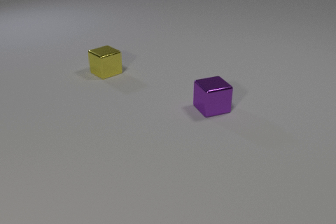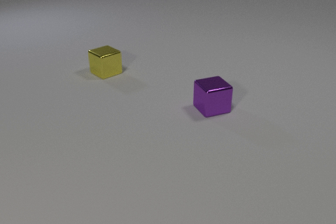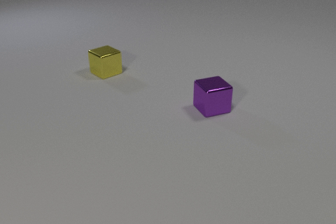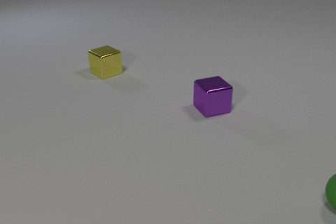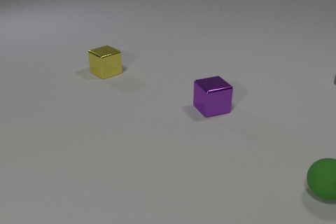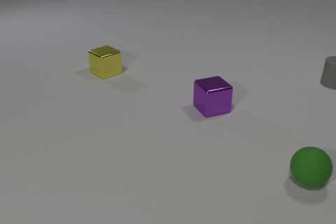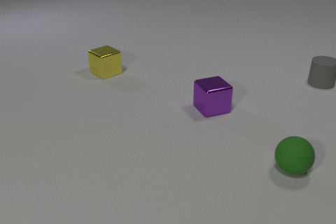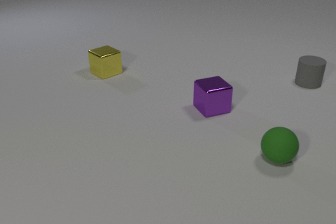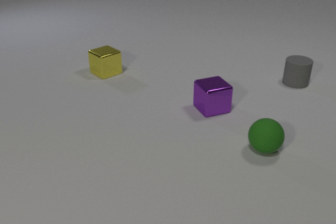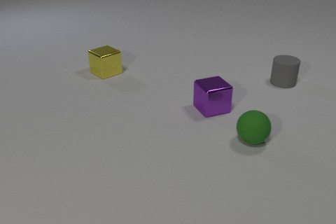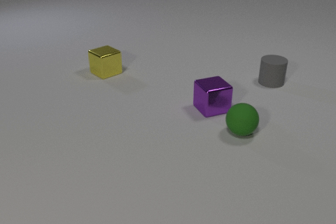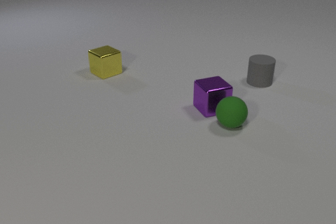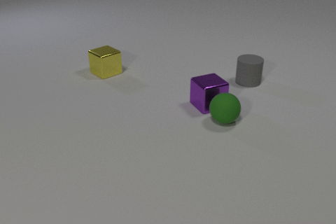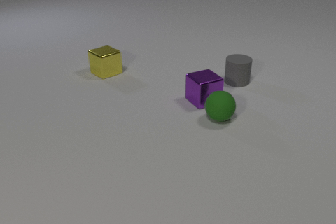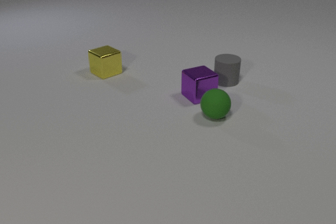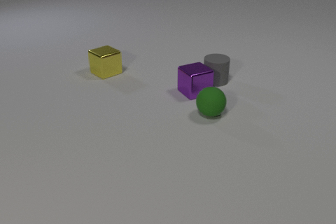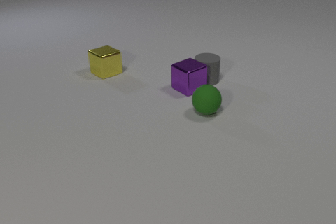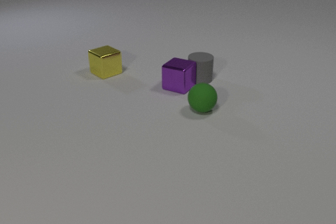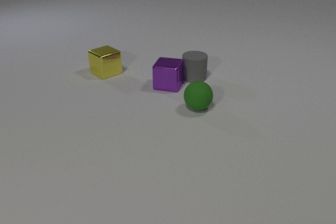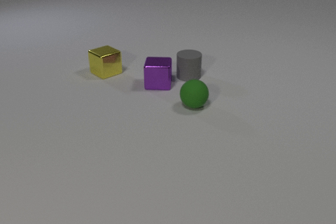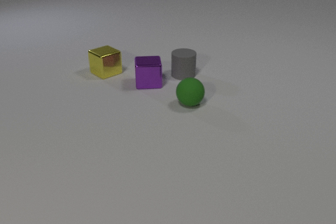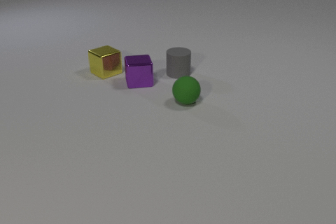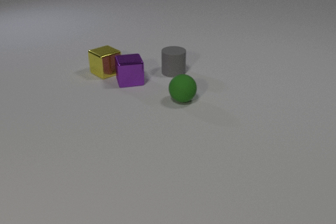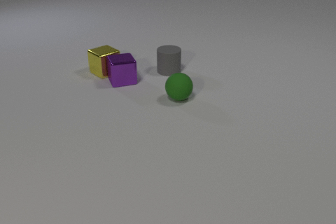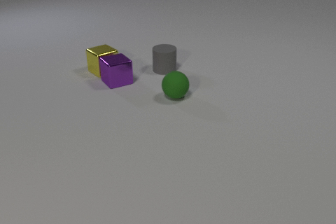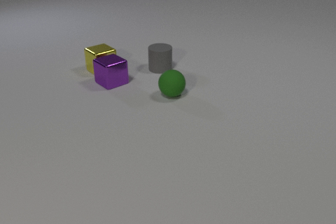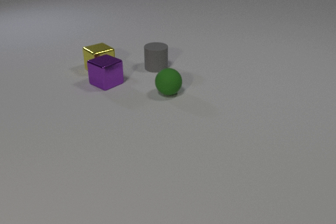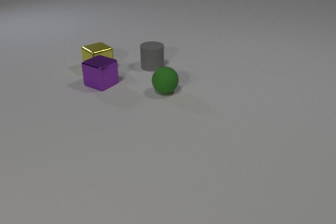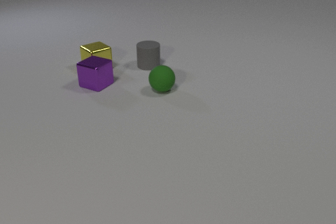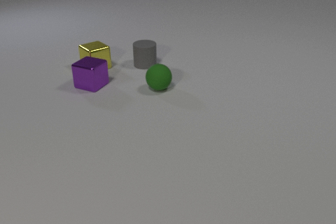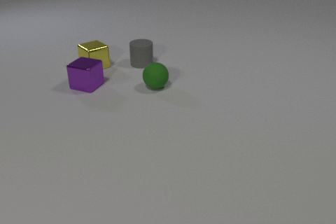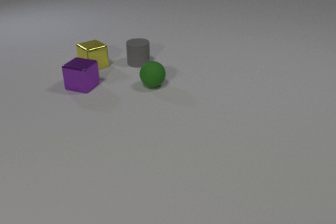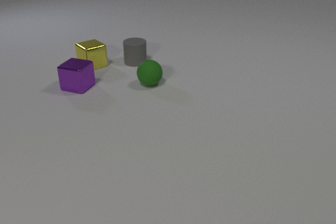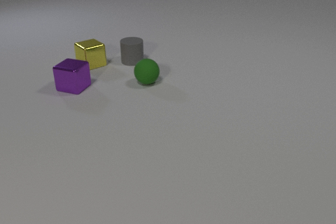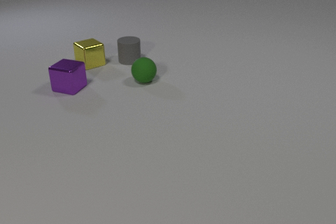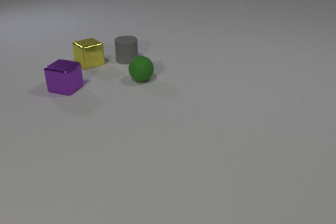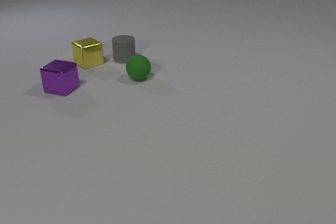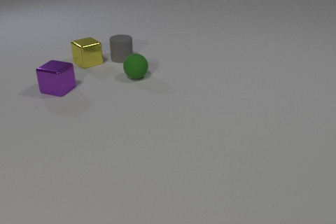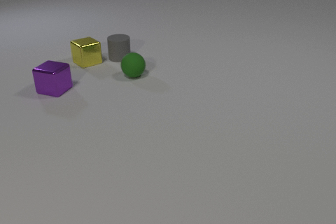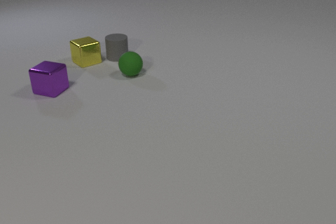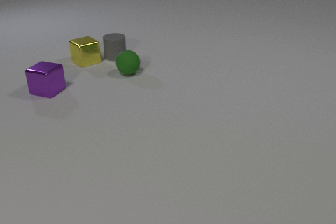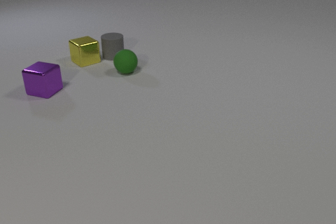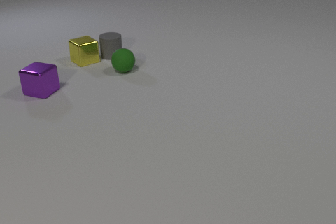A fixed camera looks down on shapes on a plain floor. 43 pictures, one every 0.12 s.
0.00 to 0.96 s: The green rubber sphere comes in at the right edge, rolls to the left and away from the camera. The gray rubber cylinder comes in at the right edge, slides to the left.
0.96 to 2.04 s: The green rubber sphere rolls away from the camera and to the left. The purple metal cube slides away from the camera and to the left, spins so that its near face slides to the right, counterclockwise seen from above. The gray rubber cylinder slides to the left. The green rubber sphere and the purple metal cube collide. The purple metal cube and the gray rubber cylinder collide.
2.04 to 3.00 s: The green rubber sphere rolls to the left and away from the camera. The purple metal cube slides to the left, spins counterclockwise seen from above by about 75 degrees, its near face sliding to the right. The gray rubber cylinder slides to the left and away from the camera. The yellow metal cube slides away from the camera. The purple metal cube and the yellow metal cube collide.
3.00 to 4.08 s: The green rubber sphere rolls away from the camera and to the left. The purple metal cube slides to the left, spins so that its near face slides to the right, counterclockwise seen from above. The gray rubber cylinder slides to the left and away from the camera. The yellow metal cube slides away from the camera and to the left.
4.08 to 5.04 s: The green rubber sphere rolls away from the camera and to the left. The purple metal cube slides to the left. The gray rubber cylinder slides to the left and away from the camera. The yellow metal cube slides away from the camera and to the left.
How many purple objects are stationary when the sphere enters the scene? 1.
How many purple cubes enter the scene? 0.
What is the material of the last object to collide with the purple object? metal.
